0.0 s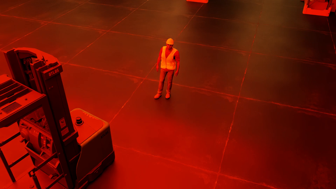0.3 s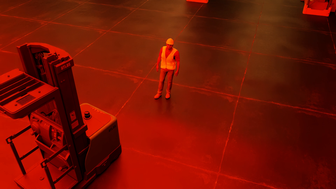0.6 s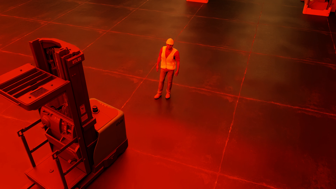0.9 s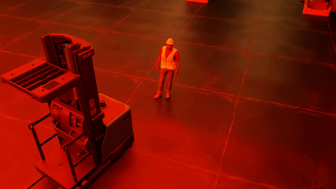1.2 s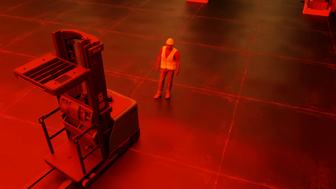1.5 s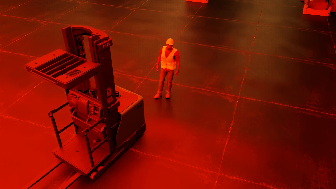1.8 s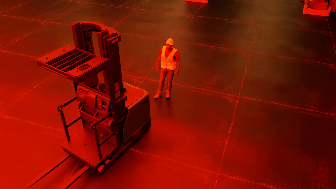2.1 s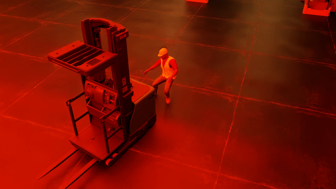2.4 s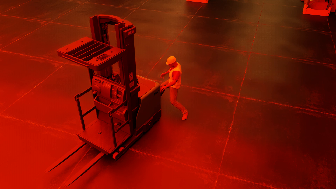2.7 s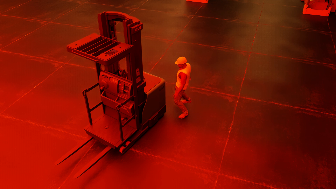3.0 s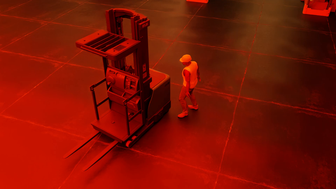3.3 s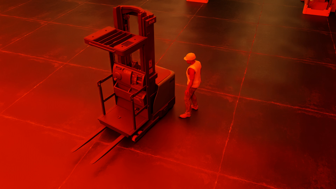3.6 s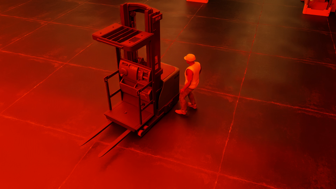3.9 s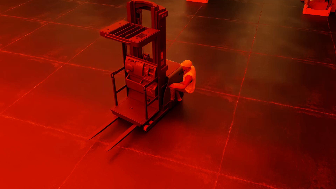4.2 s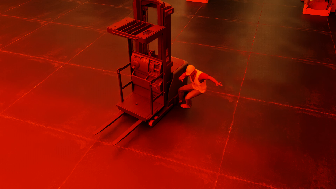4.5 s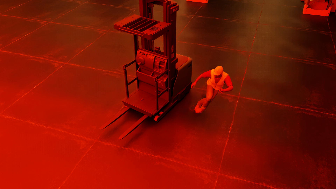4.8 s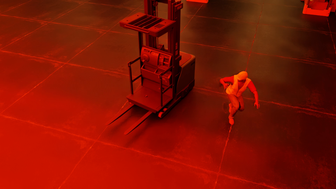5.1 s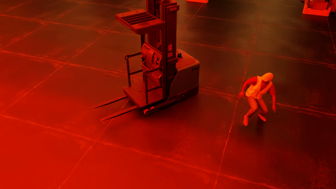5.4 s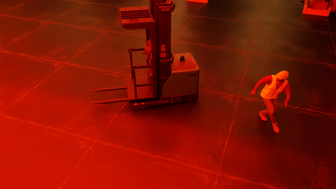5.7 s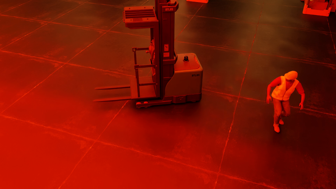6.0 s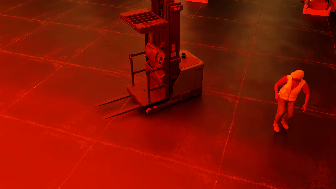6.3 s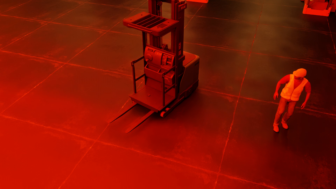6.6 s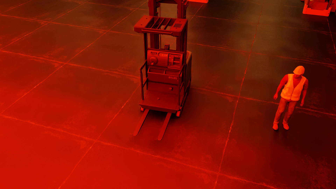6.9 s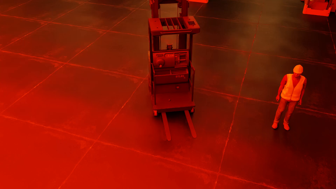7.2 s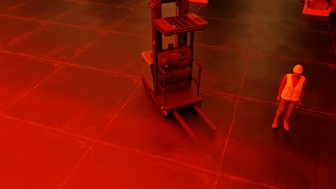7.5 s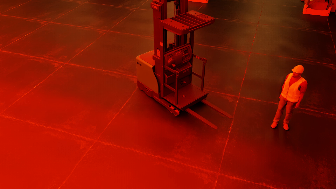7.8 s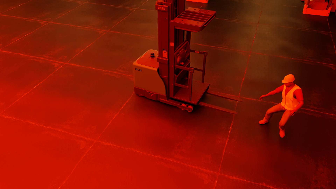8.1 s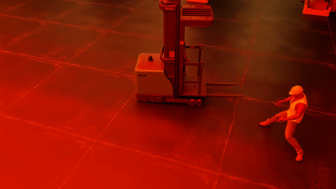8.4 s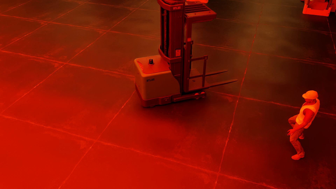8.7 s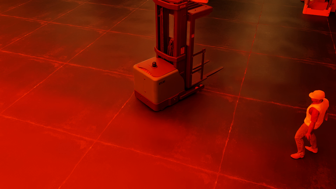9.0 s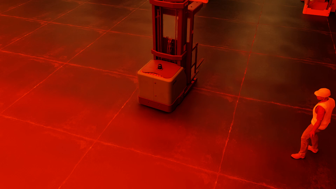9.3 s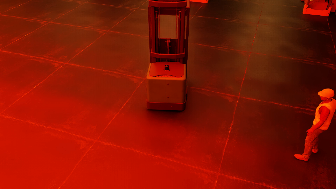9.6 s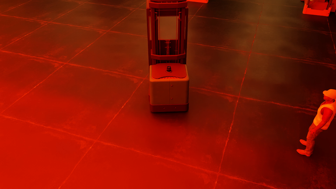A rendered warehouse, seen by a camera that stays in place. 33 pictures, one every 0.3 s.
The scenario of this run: Near miss between a forklift and a person.
